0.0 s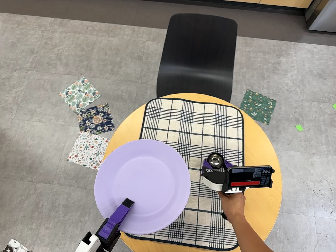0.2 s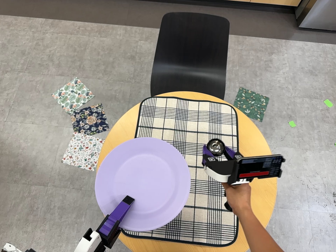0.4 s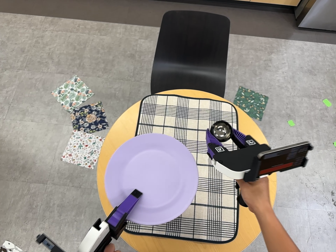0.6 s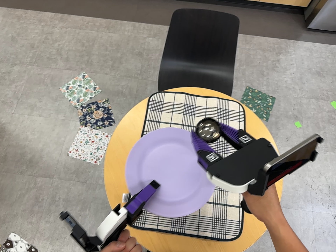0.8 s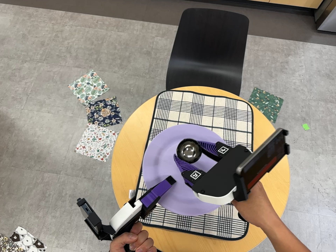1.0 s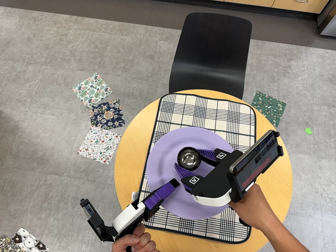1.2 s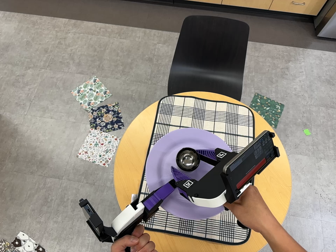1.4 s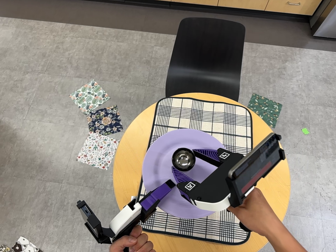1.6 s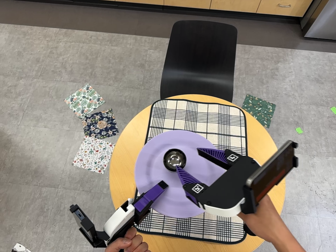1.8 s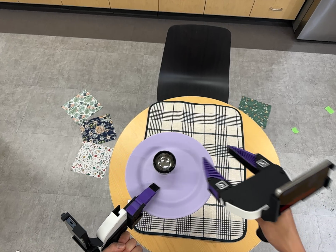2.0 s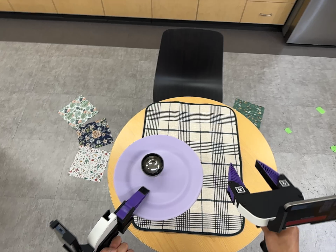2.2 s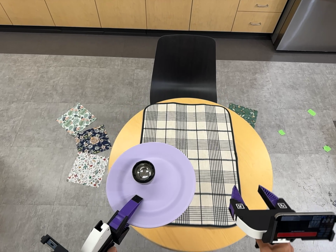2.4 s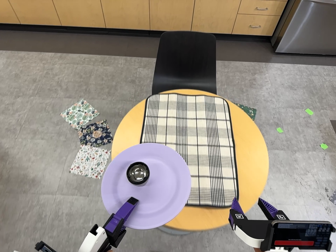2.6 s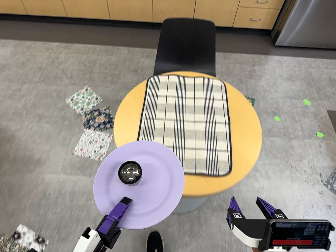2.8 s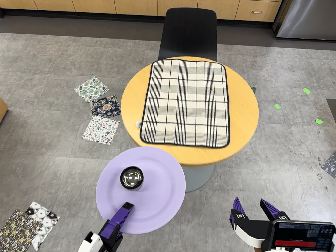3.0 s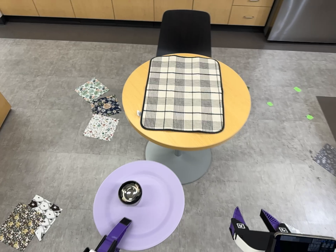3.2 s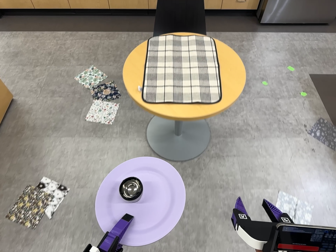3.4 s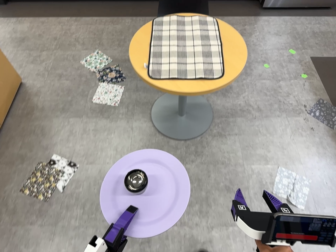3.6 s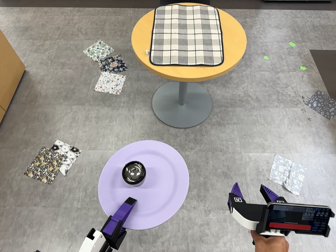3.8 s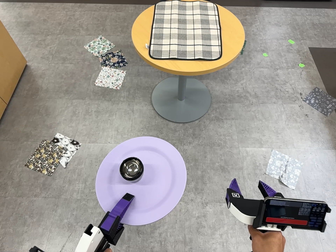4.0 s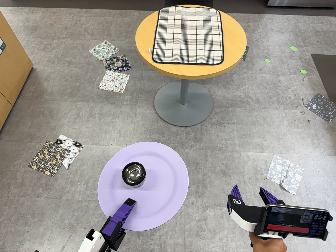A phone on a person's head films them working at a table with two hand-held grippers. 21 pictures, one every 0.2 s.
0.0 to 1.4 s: The camera travels toward the bottom of its view, about 7 cm, so close, fixed things drift upward.
1.4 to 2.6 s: The camera travels toward the bottom of its view and backward, about 40 cm, so close, fixed things drift upward. Its aim tips toward the top of its view by about 10 degrees.
2.6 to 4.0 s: The camera travels toward the bottom of its view and backward, about 70 cm, so close, fixed things drift upward.
The film runs backward here.
